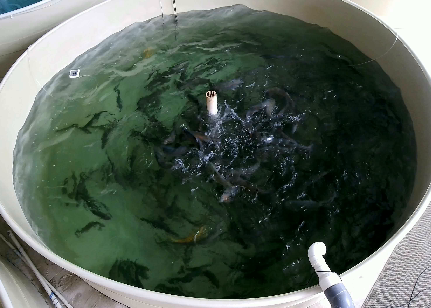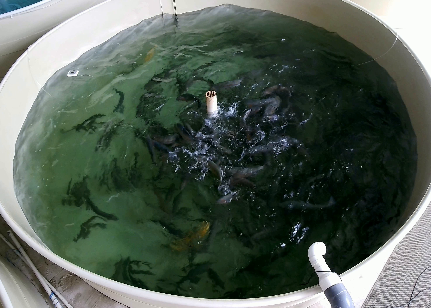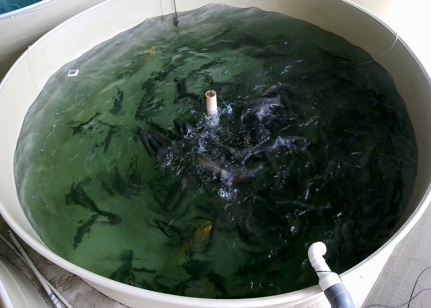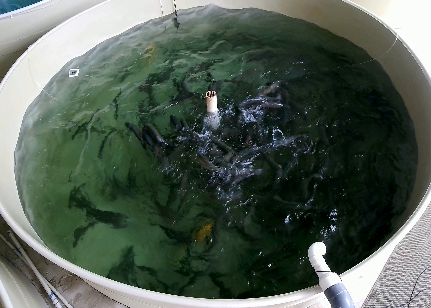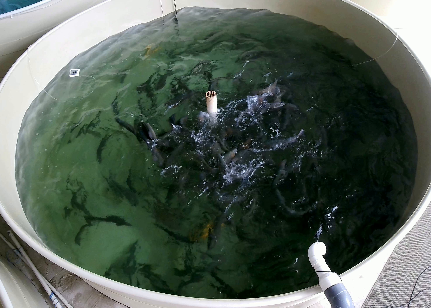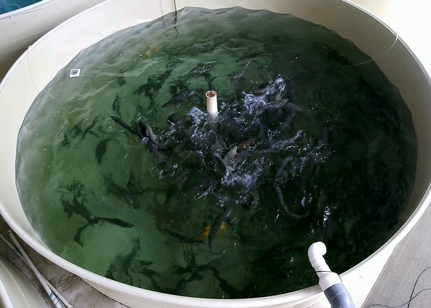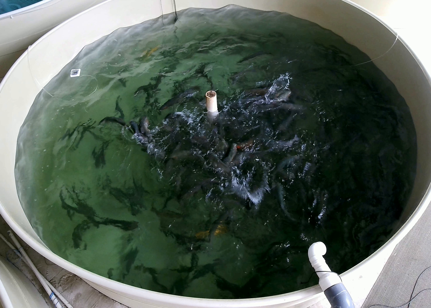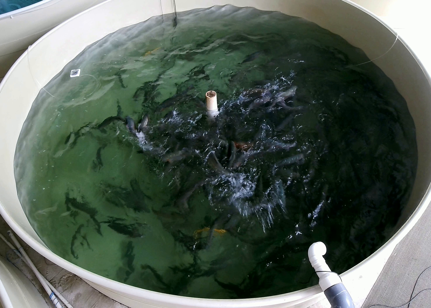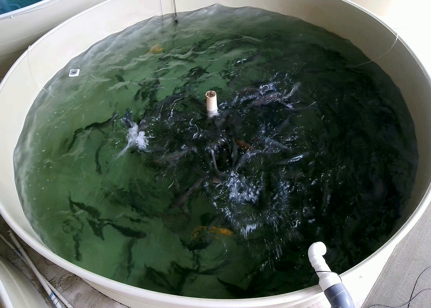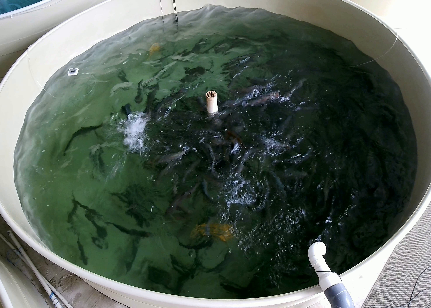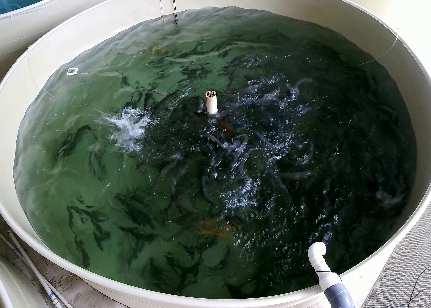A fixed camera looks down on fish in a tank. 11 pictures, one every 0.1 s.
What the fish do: Strong feeding.
